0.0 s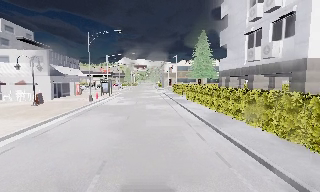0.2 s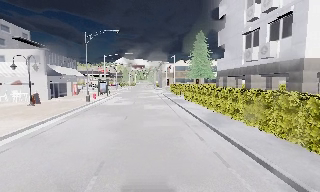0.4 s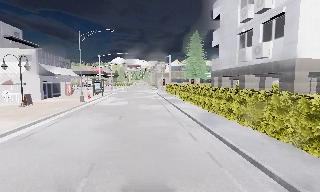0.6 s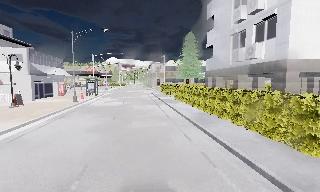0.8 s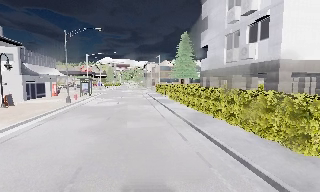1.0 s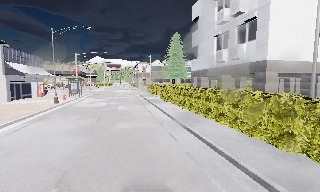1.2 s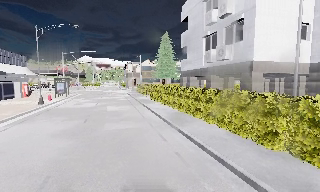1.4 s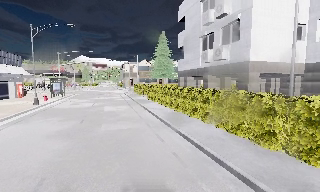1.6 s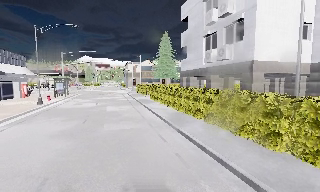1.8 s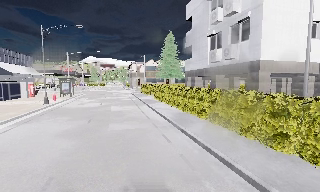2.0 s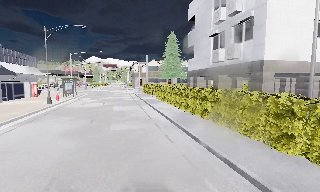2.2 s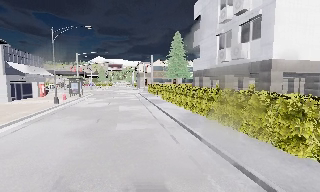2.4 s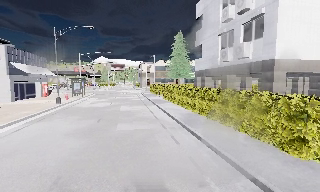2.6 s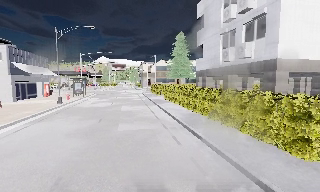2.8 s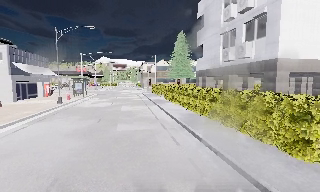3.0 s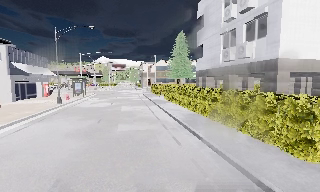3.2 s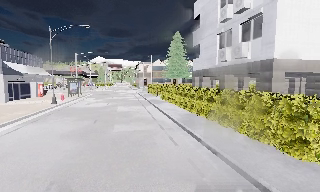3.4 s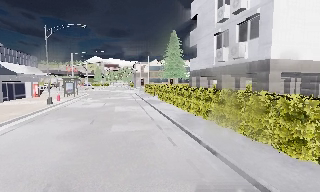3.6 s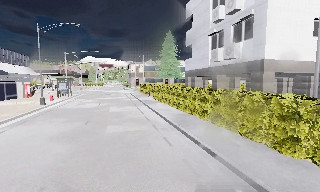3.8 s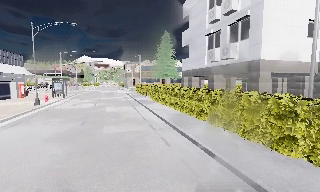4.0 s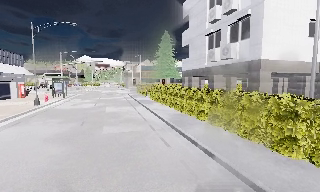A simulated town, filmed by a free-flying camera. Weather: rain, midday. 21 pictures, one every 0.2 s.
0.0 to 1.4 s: The scene slides to the left, as the camera pans about 15 degrees to its right.
1.4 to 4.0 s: The camera travels forward, about 0.5 m, so what stands in front looms larger.
The film runs forward here.
